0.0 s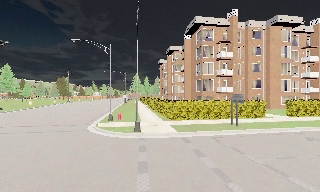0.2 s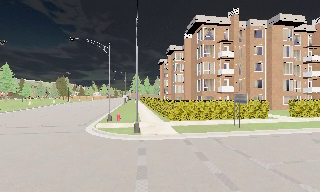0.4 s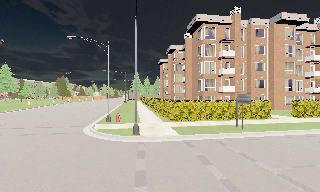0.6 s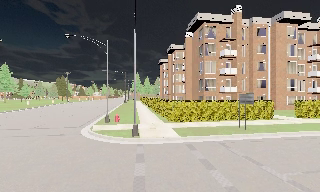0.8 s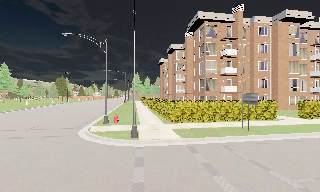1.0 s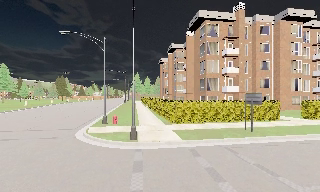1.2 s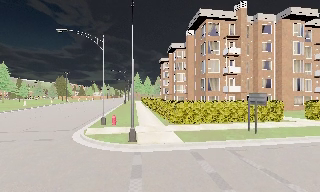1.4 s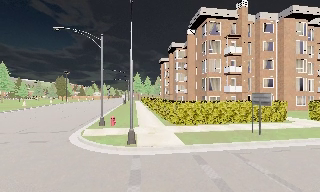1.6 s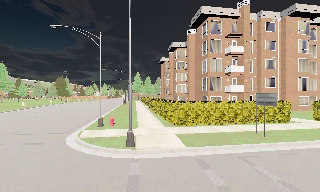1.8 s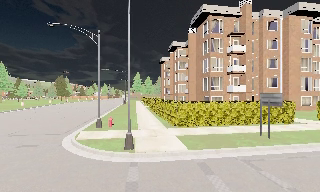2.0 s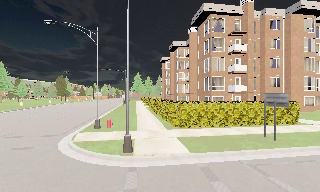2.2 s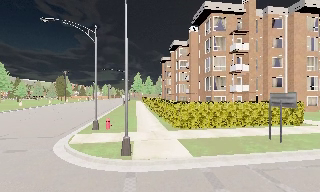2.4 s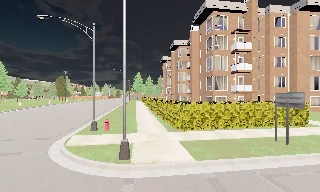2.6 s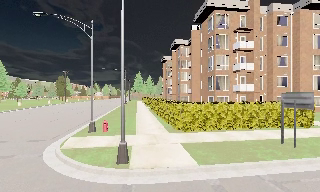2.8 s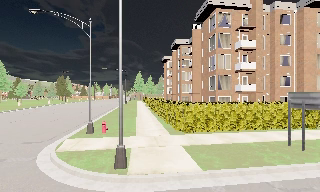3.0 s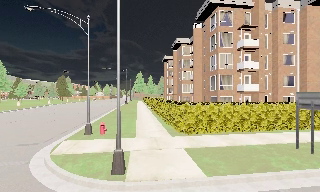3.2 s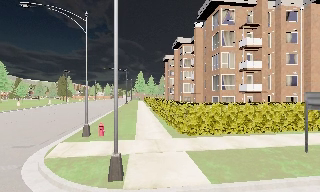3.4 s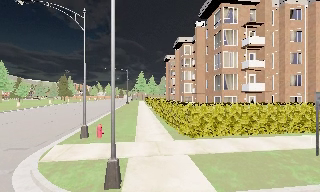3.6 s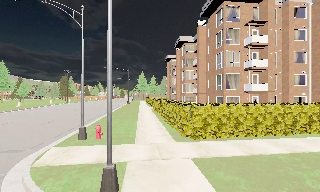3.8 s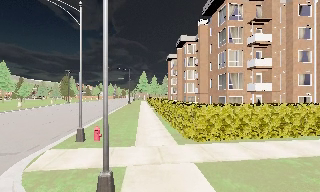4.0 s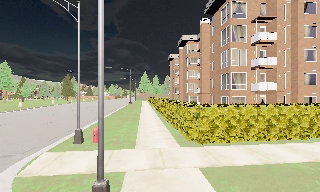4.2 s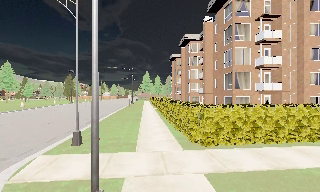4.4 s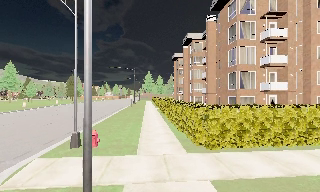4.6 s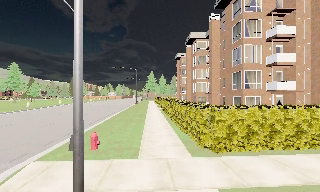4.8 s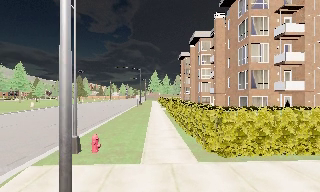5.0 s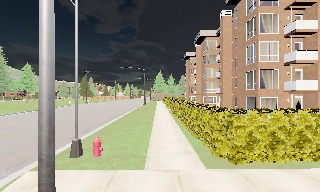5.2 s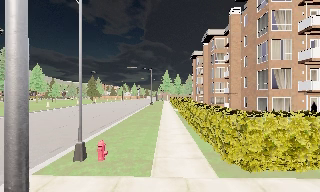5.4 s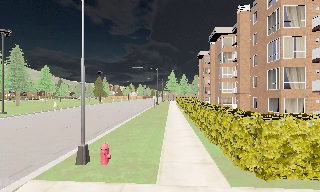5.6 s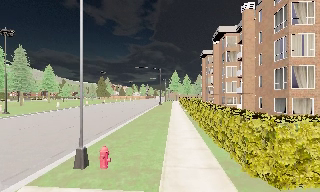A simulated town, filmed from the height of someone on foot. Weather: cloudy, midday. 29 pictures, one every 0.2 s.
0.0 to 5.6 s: The scene slides to the right, as the camera pans about 15 degrees to its left. It travels forward, about 11 m, so what stands in front looms larger.
The film runs forward here.
